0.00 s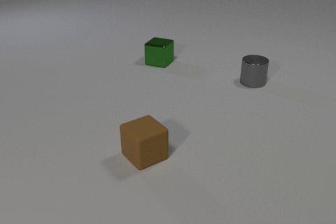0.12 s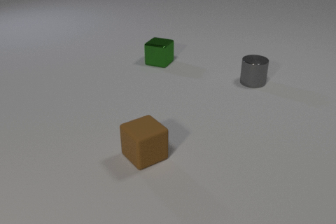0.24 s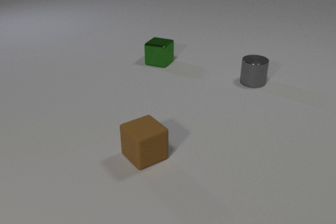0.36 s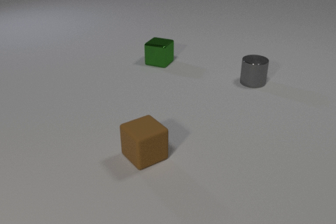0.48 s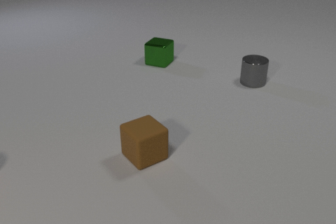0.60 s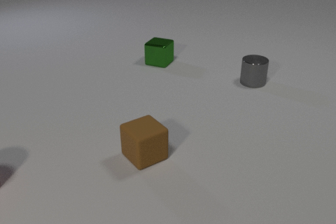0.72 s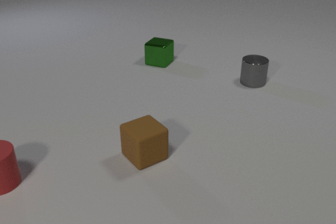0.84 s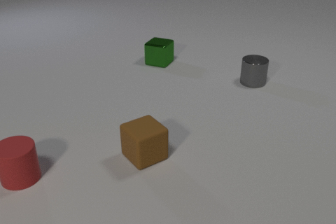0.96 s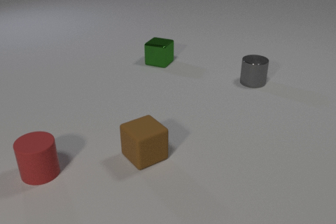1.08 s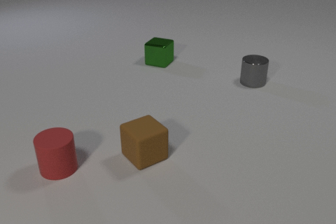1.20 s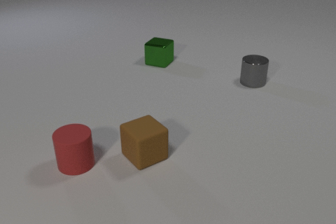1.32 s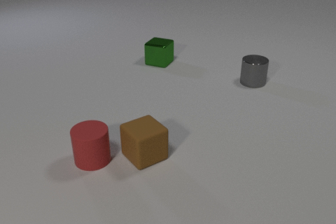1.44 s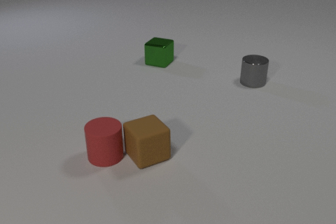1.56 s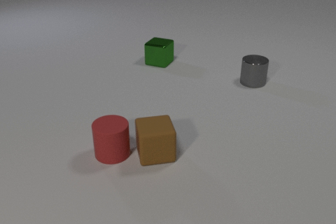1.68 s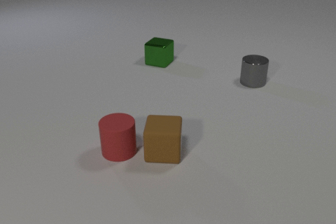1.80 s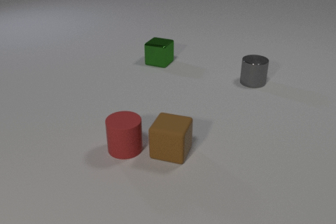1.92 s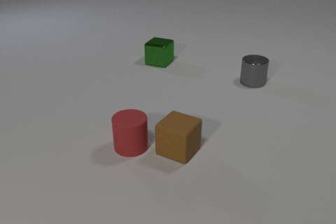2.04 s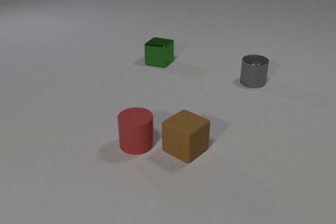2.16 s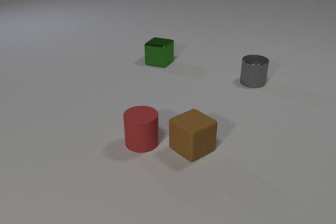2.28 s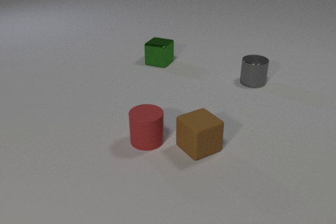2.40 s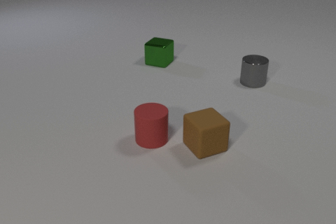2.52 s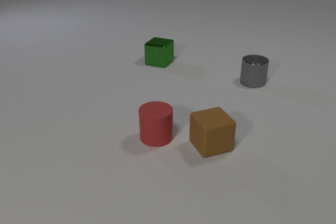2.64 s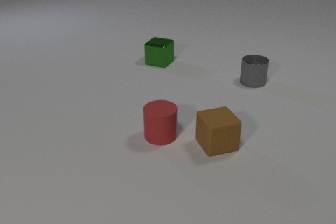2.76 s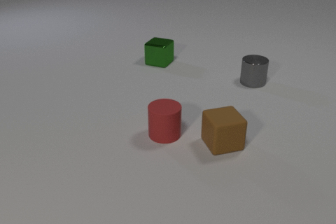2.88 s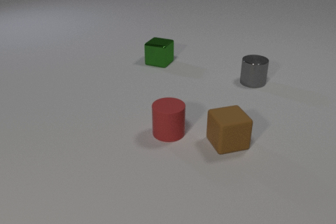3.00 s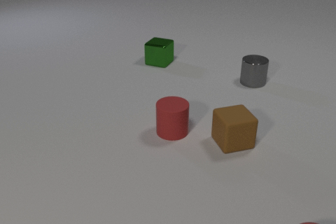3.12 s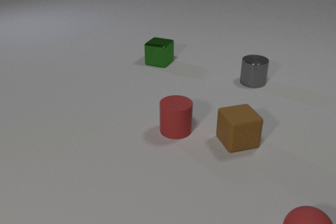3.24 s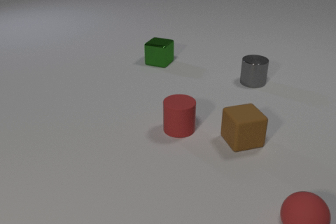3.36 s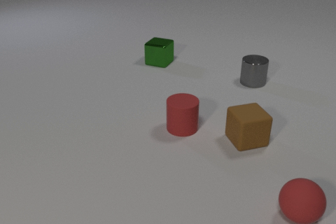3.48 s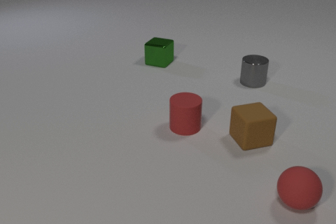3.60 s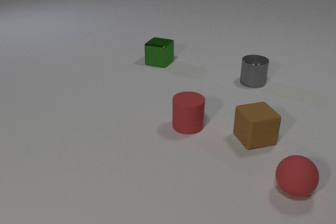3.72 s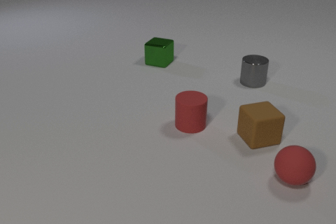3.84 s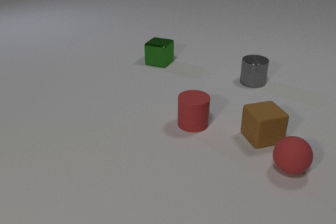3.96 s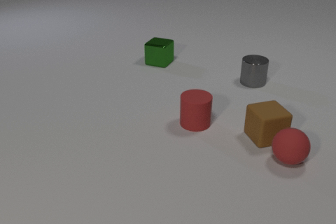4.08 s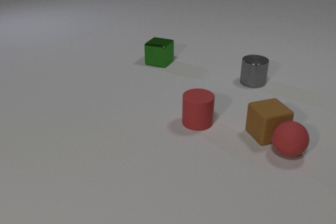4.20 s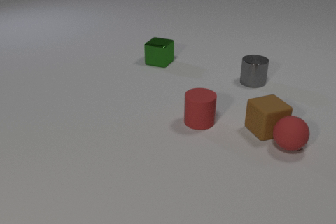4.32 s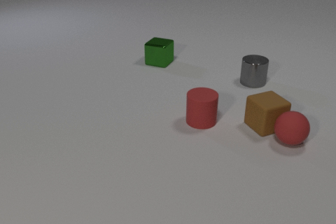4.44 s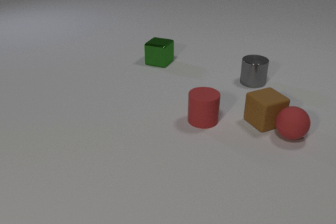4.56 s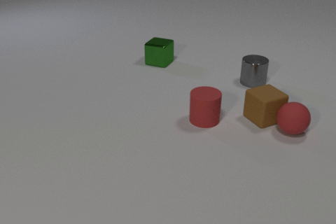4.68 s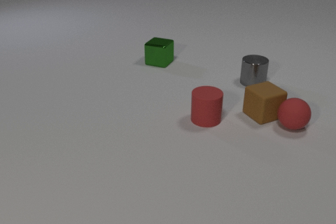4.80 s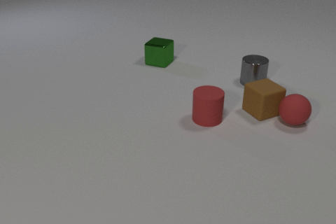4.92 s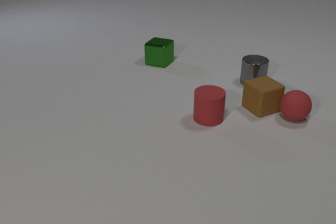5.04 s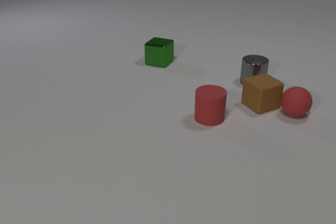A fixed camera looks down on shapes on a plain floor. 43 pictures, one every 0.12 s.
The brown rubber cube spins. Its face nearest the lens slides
to the left.
The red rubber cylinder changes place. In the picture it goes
to the right.
0.00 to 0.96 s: The red rubber cylinder comes in at the left edge, slides to the right.
0.96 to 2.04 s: The red rubber cylinder slides to the right. The brown rubber cube slides to the right, spins clockwise seen from above by about 75 degrees, its near face sliding to the left. The red rubber cylinder and the brown rubber cube collide.
2.04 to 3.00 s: The red rubber cylinder slides to the right and away from the camera. The brown rubber cube slides to the right, spins so that its near face slides to the left, clockwise seen from above.
3.00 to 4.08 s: The red rubber cylinder slides to the right and away from the camera. The brown rubber cube slides to the right and away from the camera. The red rubber sphere rolls away from the camera. The brown rubber cube and the red rubber sphere collide.
4.08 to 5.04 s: The red rubber cylinder slides to the right and away from the camera. The brown rubber cube slides away from the camera. The red rubber sphere rolls away from the camera.
What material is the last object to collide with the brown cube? rubber.
Are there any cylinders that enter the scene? yes.
How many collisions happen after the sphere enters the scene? 1.
